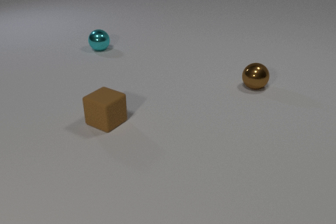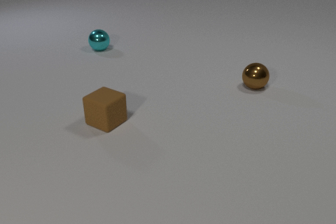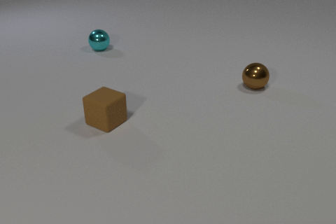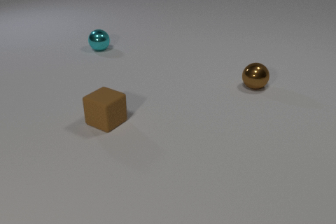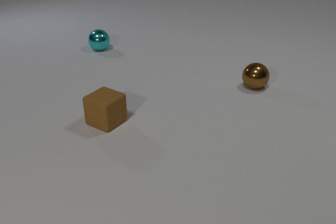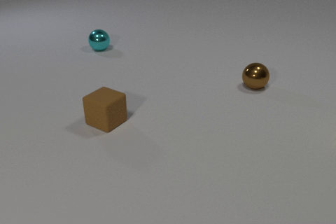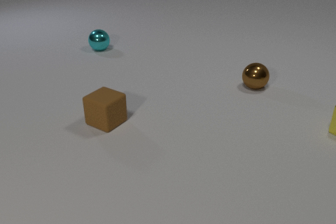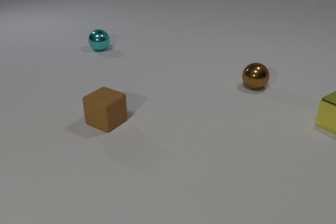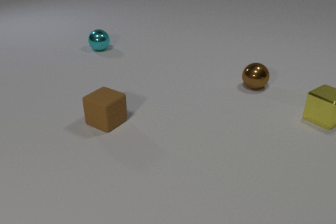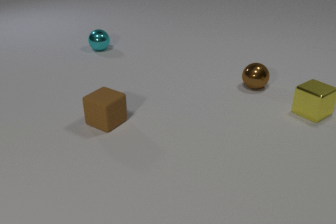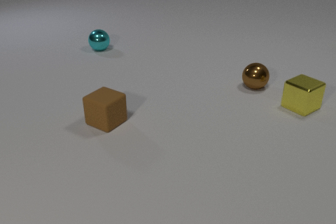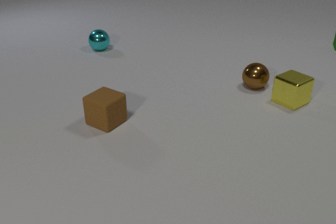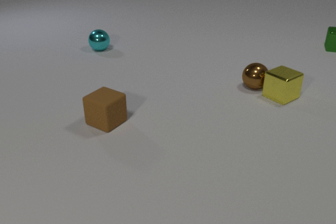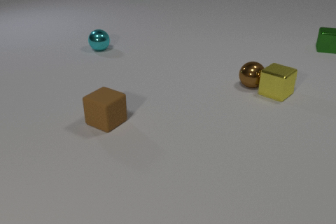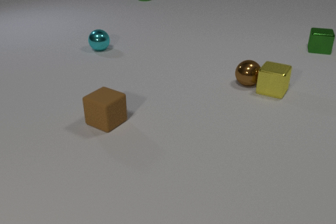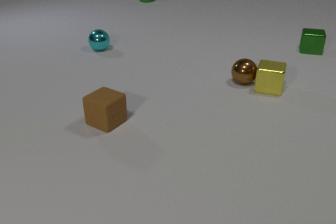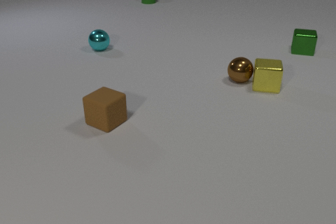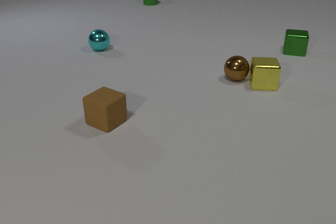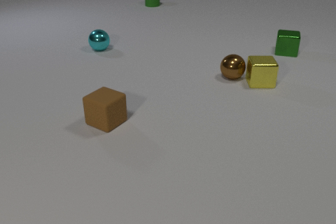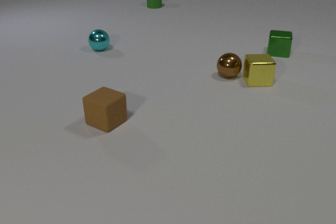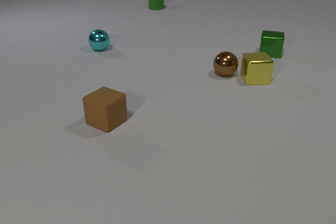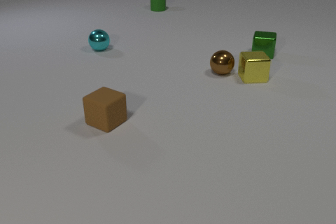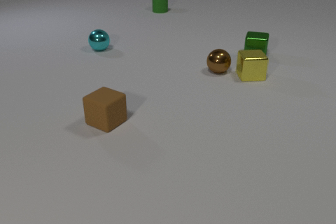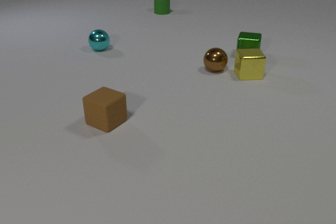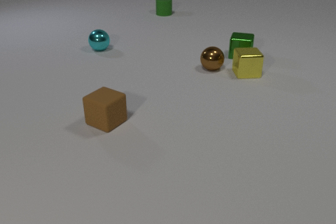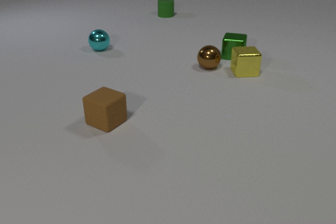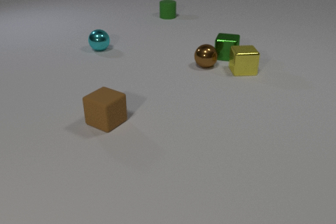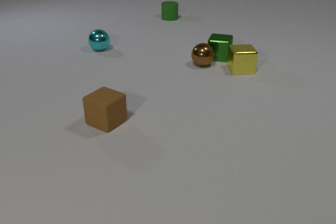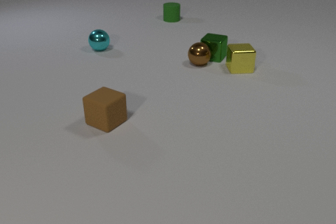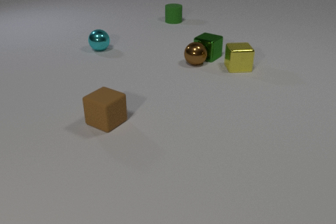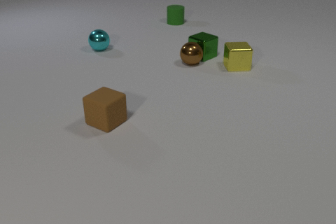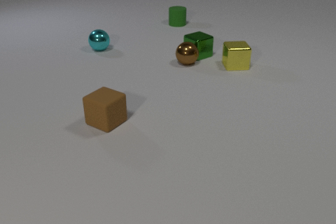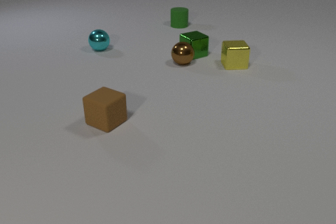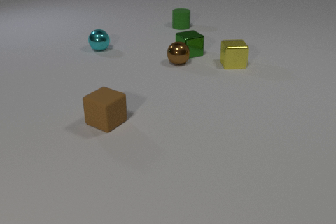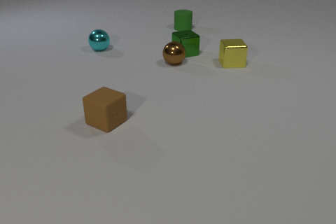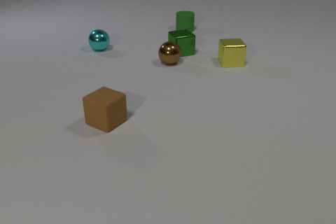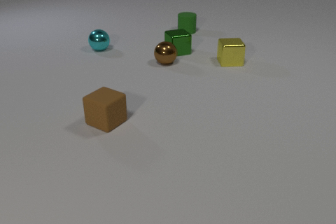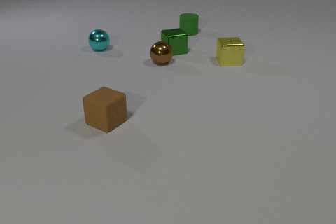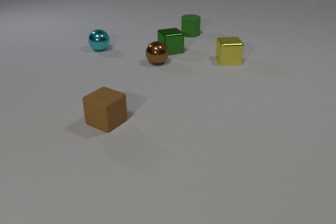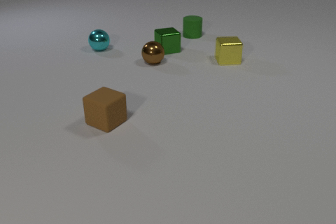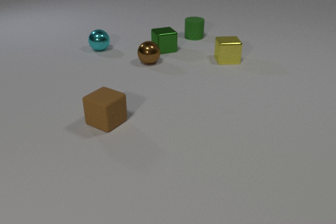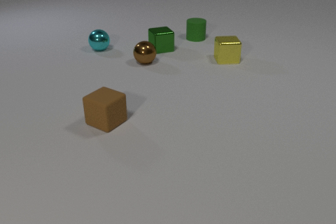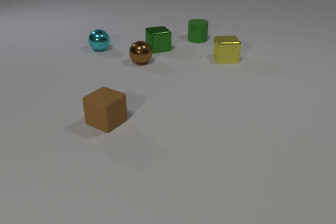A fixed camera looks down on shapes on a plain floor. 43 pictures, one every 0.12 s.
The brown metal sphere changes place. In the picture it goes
to the left.
The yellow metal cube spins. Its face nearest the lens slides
to the right.
0.00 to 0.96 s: The yellow metal cube comes in at the right edge, slides to the left and away from the camera.
0.96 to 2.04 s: The yellow metal cube slides to the left and away from the camera, spins counterclockwise seen from above by about 45 degrees, its near face sliding to the right. The brown metal sphere rolls to the left and away from the camera. The green rubber cylinder comes in at the top edge, slides toward the camera. The green metal cube comes in at the right edge, slides to the left and toward the camera. The yellow metal cube and the brown metal sphere collide.
2.04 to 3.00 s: The yellow metal cube slides away from the camera and to the left. The brown metal sphere rolls to the left and away from the camera. The green rubber cylinder slides toward the camera. The green metal cube slides to the left and toward the camera.
3.00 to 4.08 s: The yellow metal cube slides away from the camera and to the left. The brown metal sphere rolls to the left. The green rubber cylinder slides toward the camera. The green metal cube slides to the left, spins so that its near face slides to the left, clockwise seen from above. The brown metal sphere and the green metal cube collide.
4.08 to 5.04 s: The yellow metal cube slides away from the camera and to the left. The brown metal sphere rolls to the left. The green rubber cylinder slides toward the camera and to the right. The green metal cube slides to the left and away from the camera.
How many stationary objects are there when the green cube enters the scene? 3.
How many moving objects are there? 4.
How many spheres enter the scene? 0.
